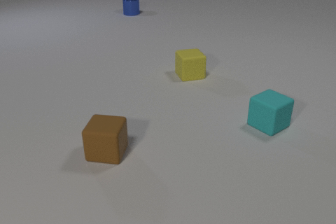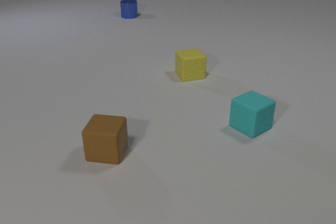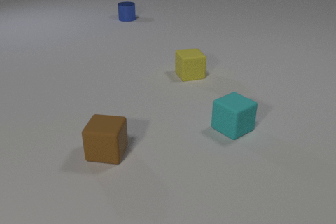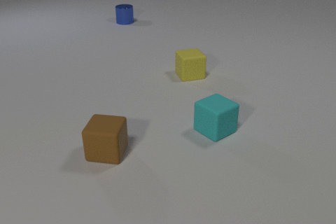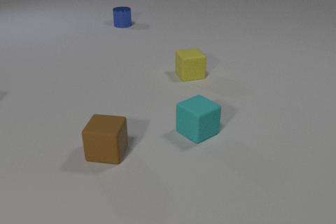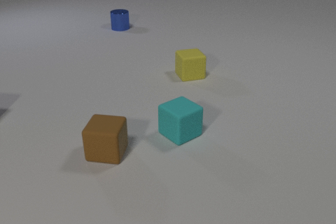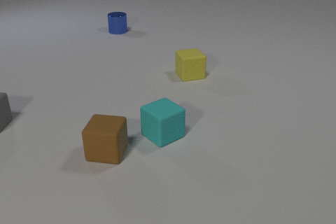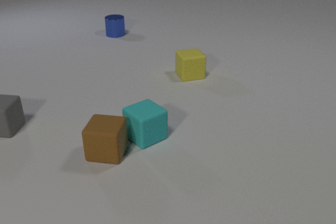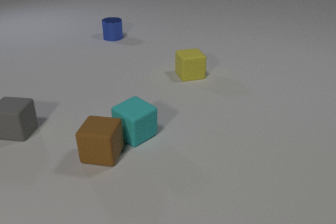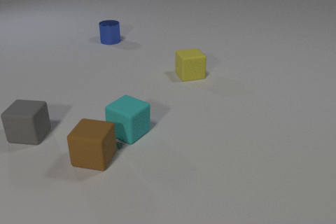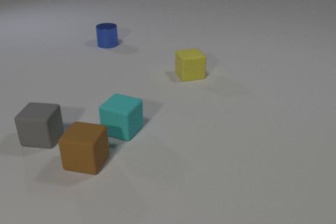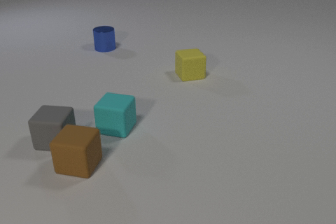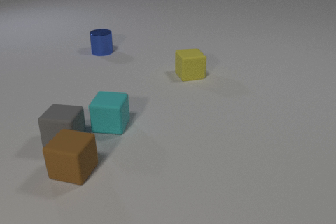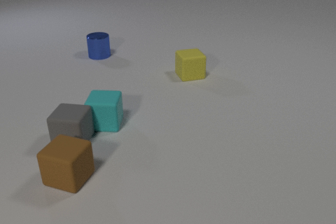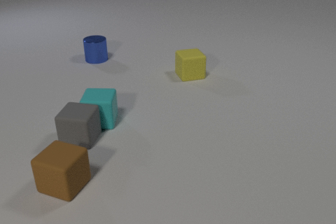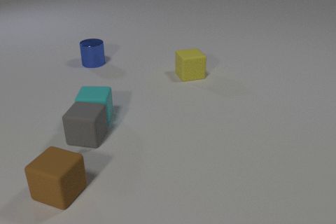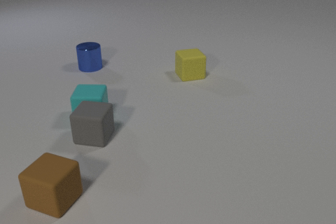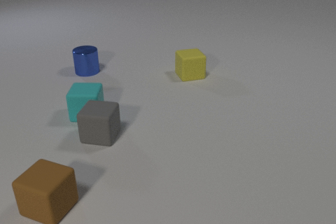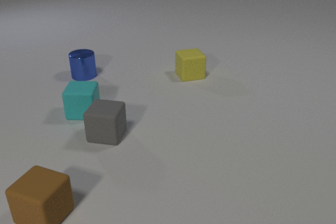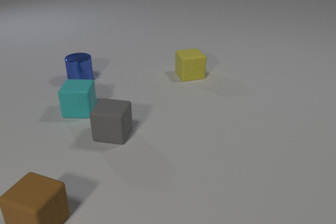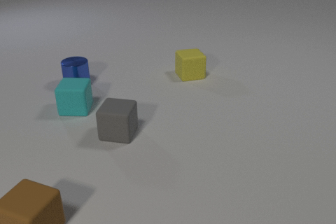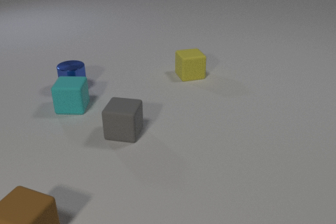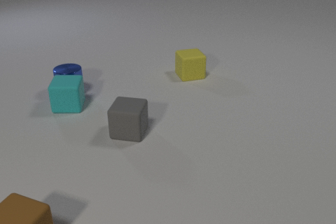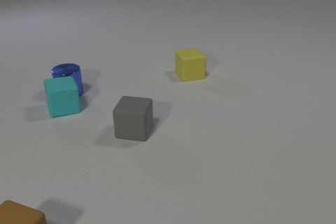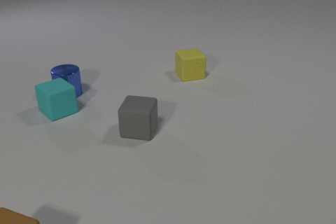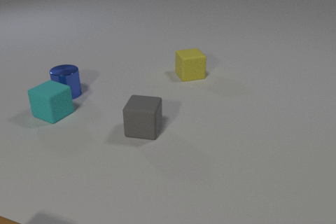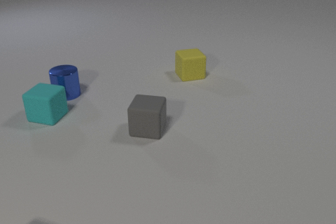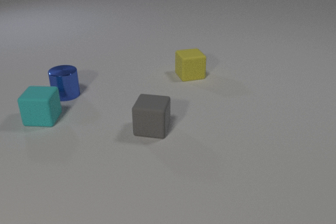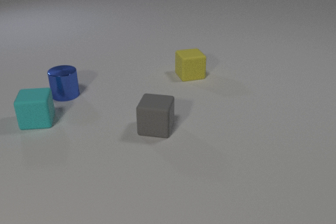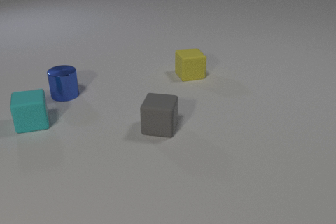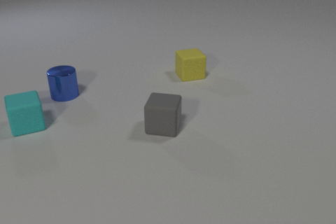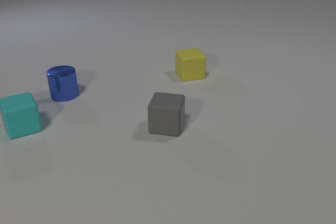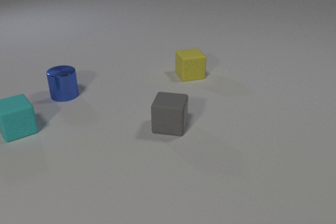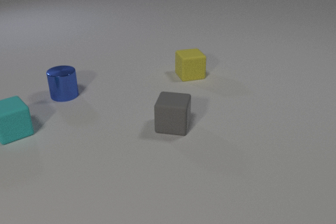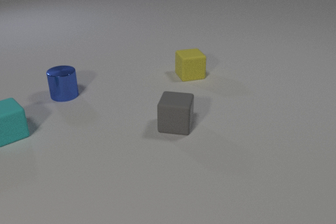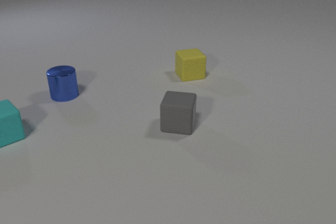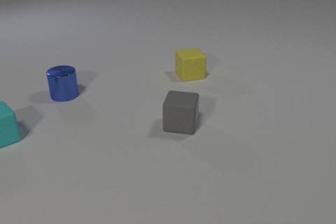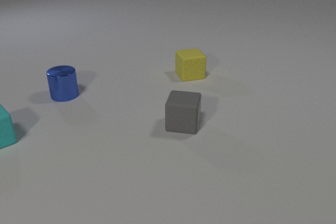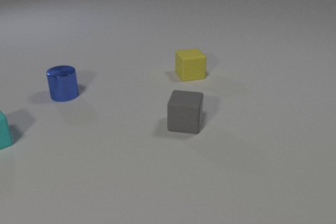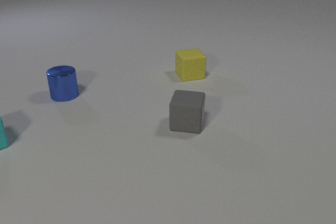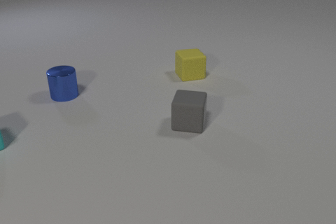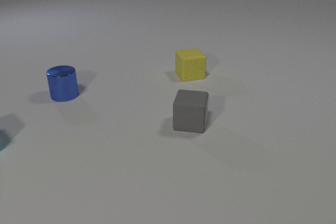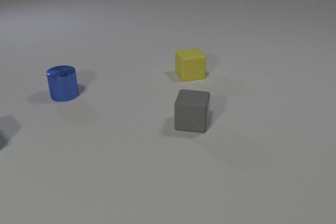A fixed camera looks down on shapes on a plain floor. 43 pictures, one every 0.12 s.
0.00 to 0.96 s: The gray rubber cube comes in at the left edge, slides toward the camera and to the right. The cyan rubber cube slides to the left. The blue metal cylinder slides toward the camera. The cyan rubber cube and the brown rubber cube collide.
0.96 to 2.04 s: The gray rubber cube slides to the right. The cyan rubber cube slides to the left and away from the camera, spins counterclockwise seen from above by about 45 degrees, its near face sliding to the right. The brown rubber cube slides toward the camera and to the left. The blue metal cylinder slides toward the camera. The gray rubber cube and the brown rubber cube collide. The gray rubber cube and the cyan rubber cube collide.
2.04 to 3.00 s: The gray rubber cube slides to the right. The cyan rubber cube slides to the left, spins counterclockwise seen from above by about 60 degrees, its near face sliding to the right. The brown rubber cube slides toward the camera and to the left. The blue metal cylinder slides toward the camera and to the left. The cyan rubber cube and the blue metal cylinder collide.
3.00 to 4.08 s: The gray rubber cube slides to the right. The cyan rubber cube slides to the left and toward the camera, spins counterclockwise seen from above by about 75 degrees, its near face sliding to the right.
4.08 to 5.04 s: The gray rubber cube slides to the right. The cyan rubber cube slides to the left and toward the camera, leaves at the left edge.
What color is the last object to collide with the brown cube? gray.
What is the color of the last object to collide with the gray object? cyan.
What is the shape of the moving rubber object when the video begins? cube.
